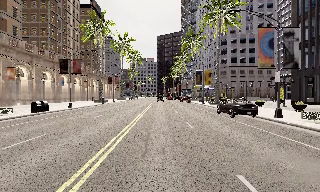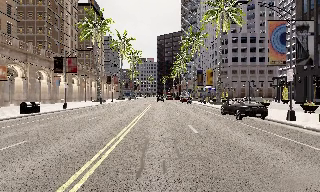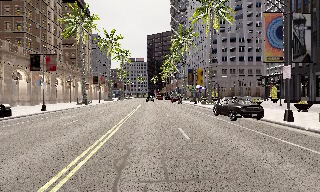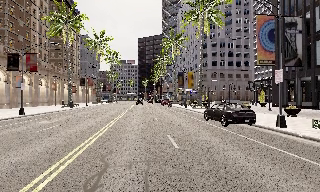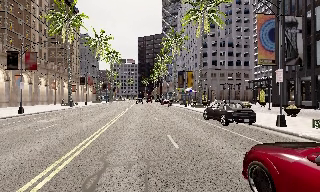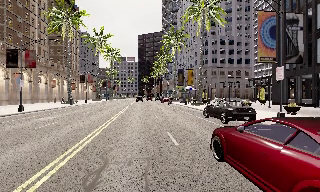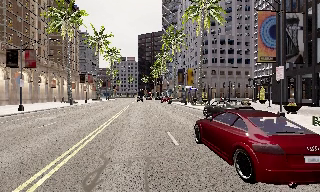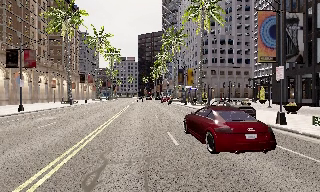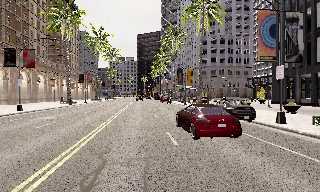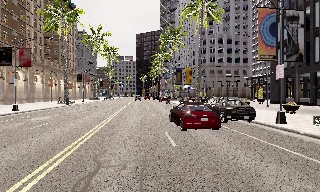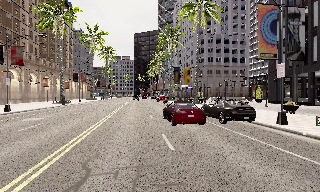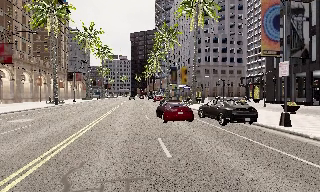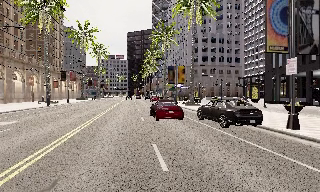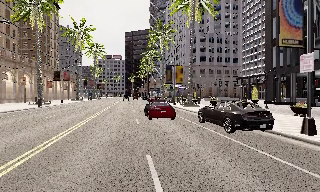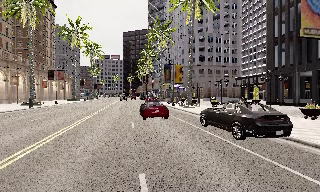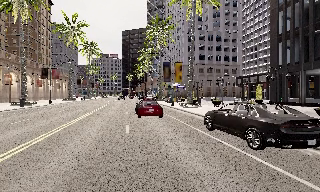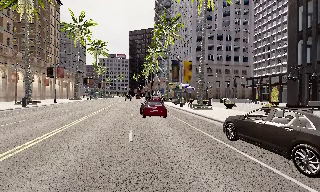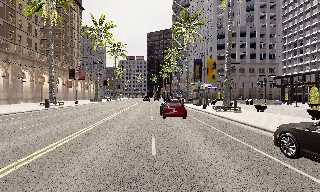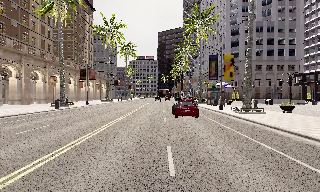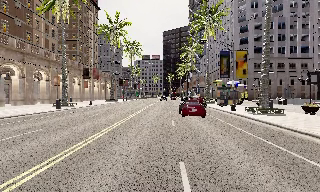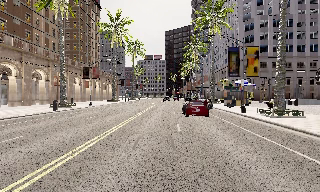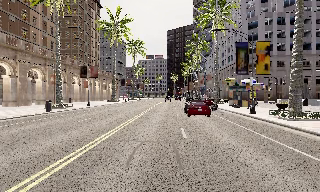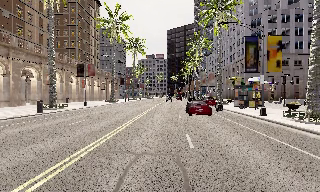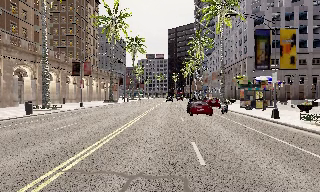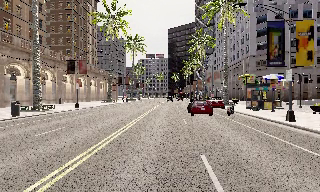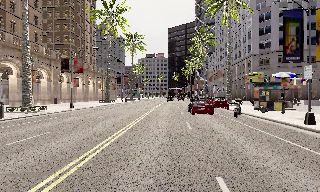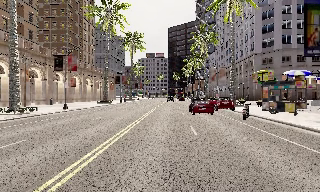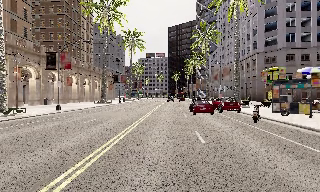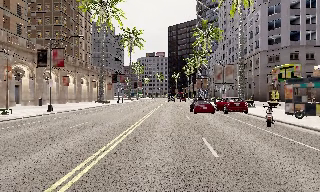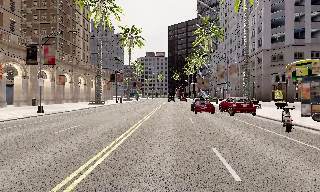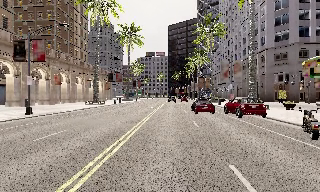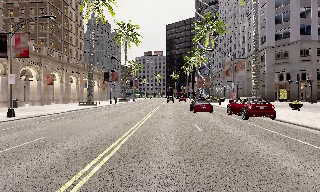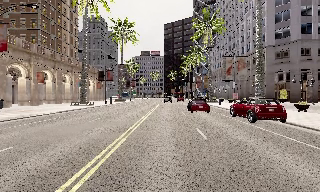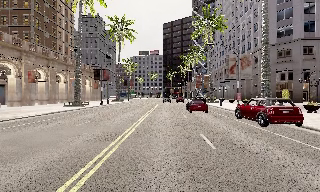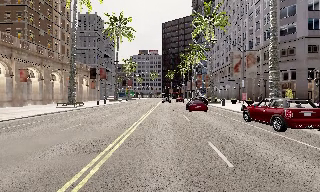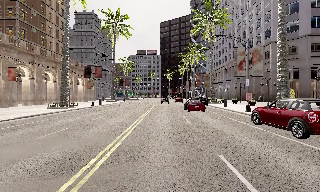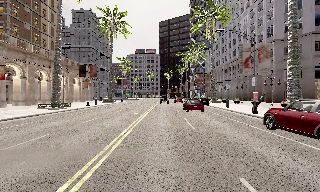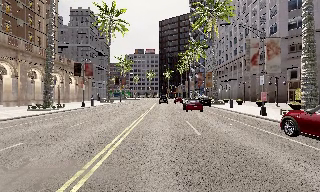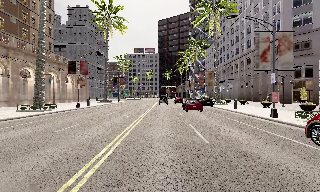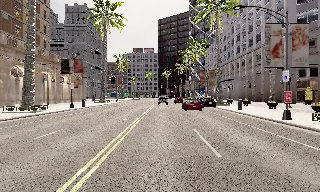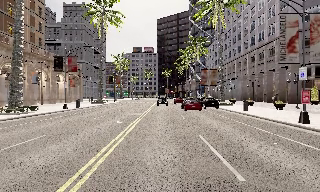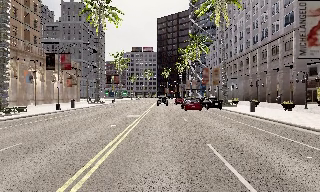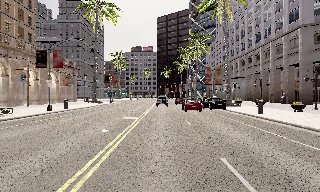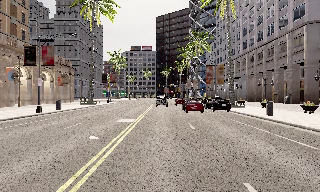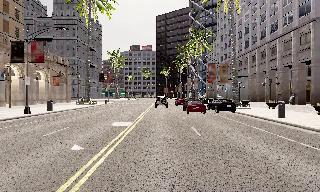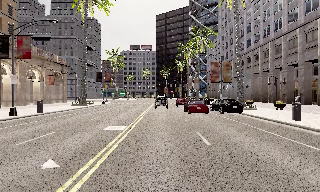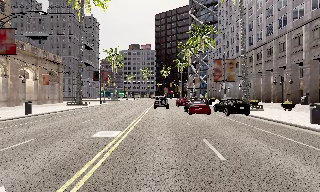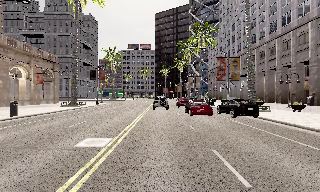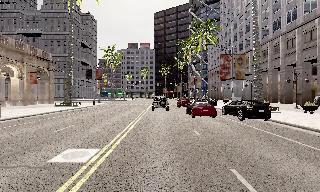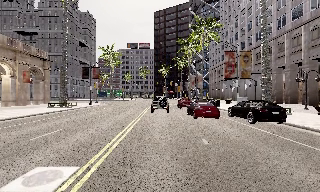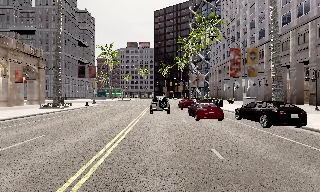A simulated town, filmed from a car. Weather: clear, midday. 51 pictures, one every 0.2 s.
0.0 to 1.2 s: The camera travels forward, about 3 m, so what stands in front looms larger. It loses speed.
1.2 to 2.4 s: The camera travels forward, about 2 m, so what stands in front looms larger. It gains speed.
2.4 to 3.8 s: The camera swings to its left by about 15 degrees, and the scene slides to the right. It travels forward, about 9 m, so what stands in front looms larger.
3.8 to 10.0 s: The camera travels forward, about 40 m, so what stands in front looms larger.
The film runs forward here.
